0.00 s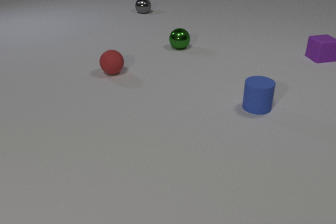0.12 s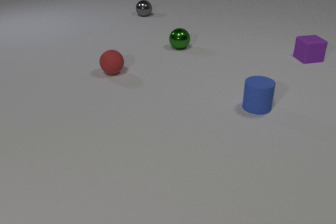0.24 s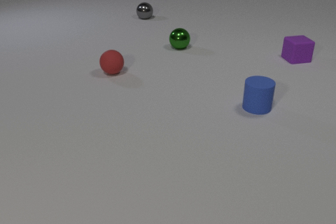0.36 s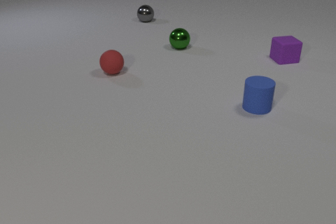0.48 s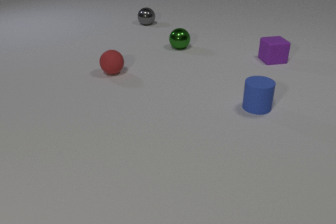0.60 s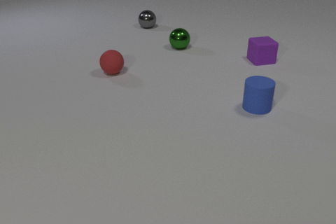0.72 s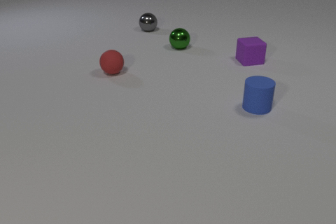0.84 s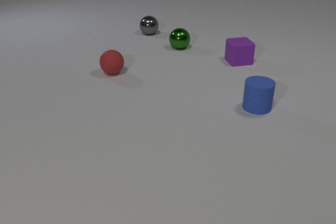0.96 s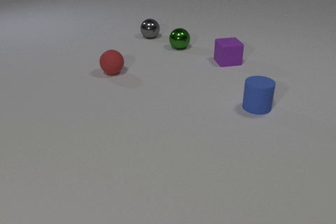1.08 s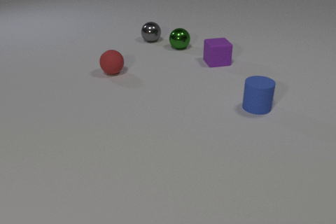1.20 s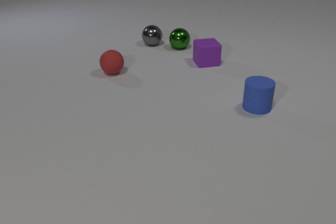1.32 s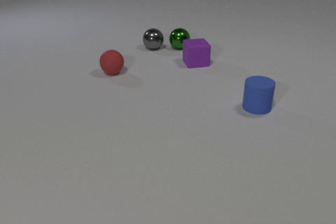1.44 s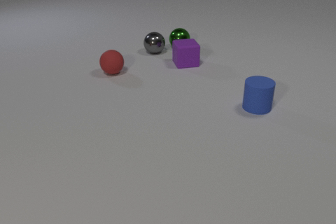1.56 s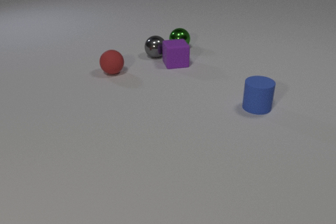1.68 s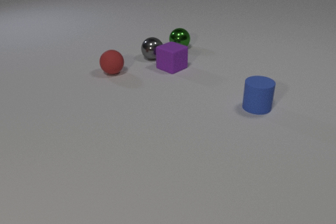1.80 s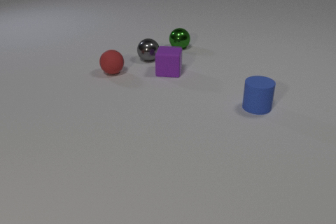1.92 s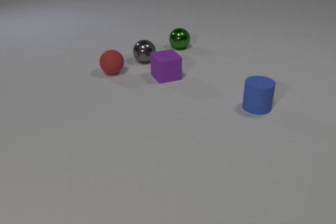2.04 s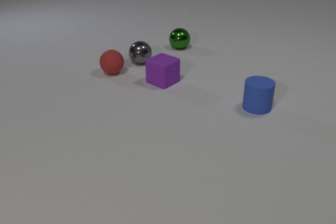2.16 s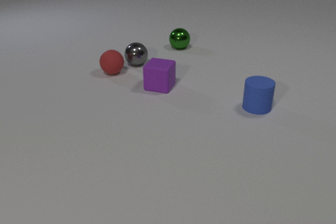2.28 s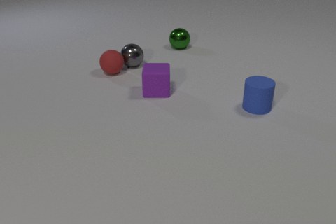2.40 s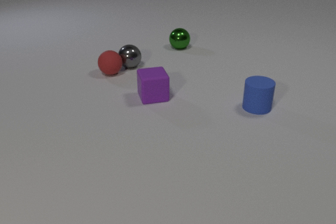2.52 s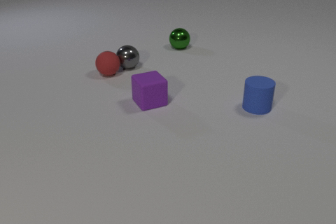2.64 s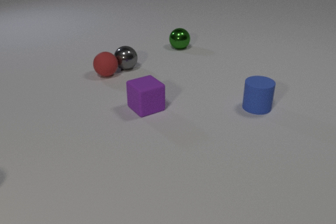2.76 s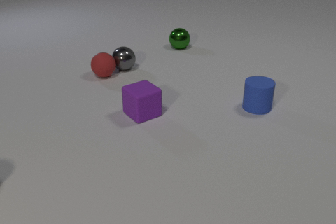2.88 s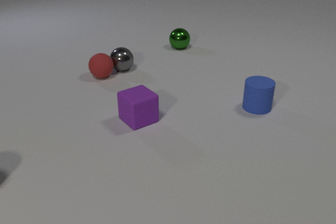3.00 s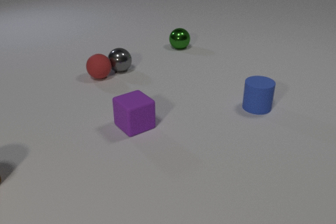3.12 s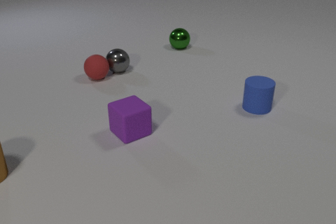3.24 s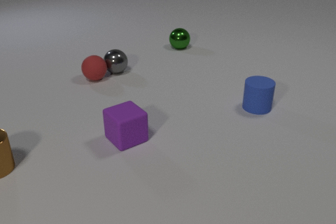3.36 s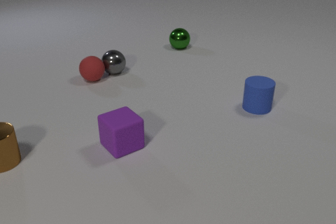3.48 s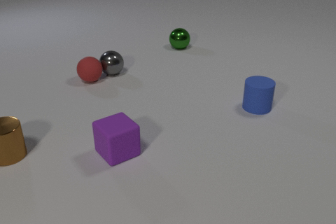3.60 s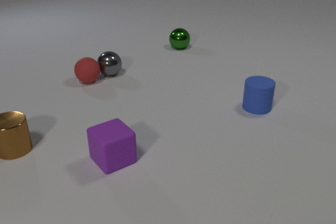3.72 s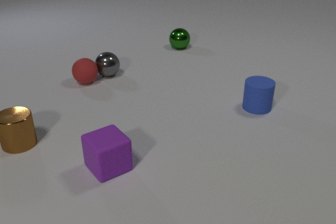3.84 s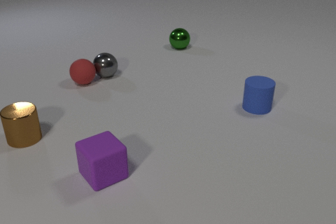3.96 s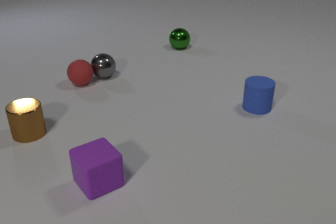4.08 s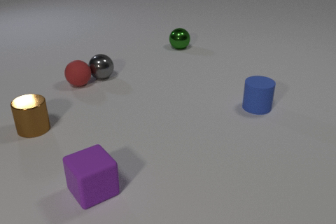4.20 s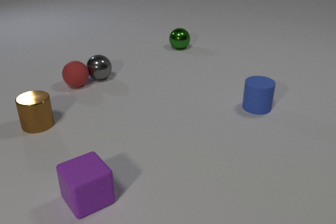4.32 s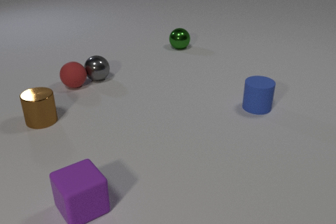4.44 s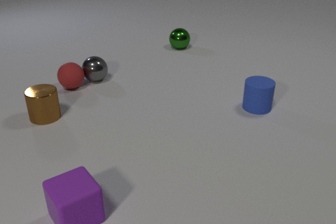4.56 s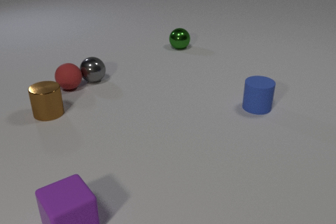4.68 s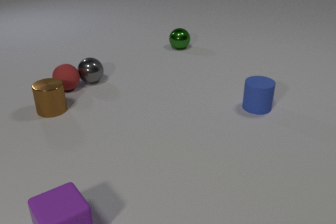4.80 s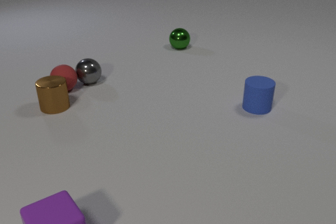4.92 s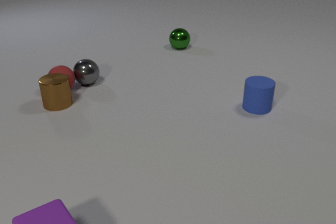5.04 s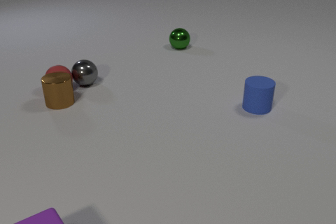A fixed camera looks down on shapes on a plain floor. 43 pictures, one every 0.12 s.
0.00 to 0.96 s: The purple rubber cube slides to the left. The gray metal sphere rolls toward the camera.
0.96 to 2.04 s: The purple rubber cube slides to the left and toward the camera. The gray metal sphere rolls toward the camera. The purple rubber cube and the gray metal sphere collide.
2.04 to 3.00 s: The purple rubber cube slides toward the camera. The gray metal sphere rolls to the left and toward the camera. The red rubber sphere rolls to the left and toward the camera. The gray metal sphere and the red rubber sphere collide.
3.00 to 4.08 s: The purple rubber cube slides toward the camera and to the left. The gray metal sphere rolls to the left and toward the camera. The red rubber sphere rolls to the left and toward the camera. The brown metal cylinder slides away from the camera and to the right.
4.08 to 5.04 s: The purple rubber cube slides toward the camera and to the left. The gray metal sphere rolls to the left and toward the camera. The red rubber sphere rolls to the left and toward the camera. The brown metal cylinder slides away from the camera and to the right. The red rubber sphere and the brown metal cylinder collide.
What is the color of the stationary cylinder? blue.
How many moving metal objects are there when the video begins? 1.
How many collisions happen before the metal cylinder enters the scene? 2.
